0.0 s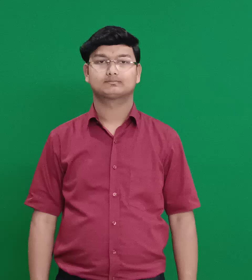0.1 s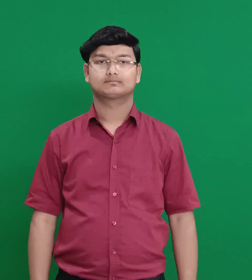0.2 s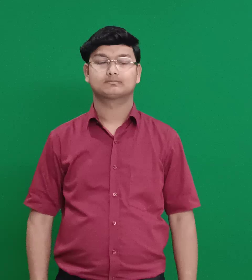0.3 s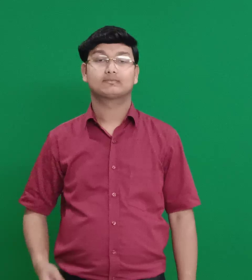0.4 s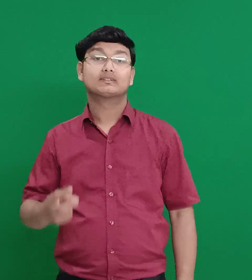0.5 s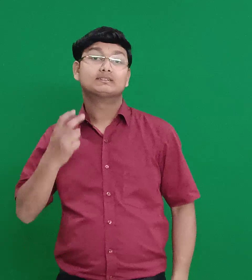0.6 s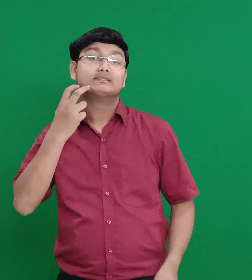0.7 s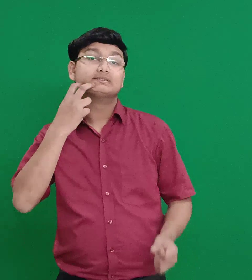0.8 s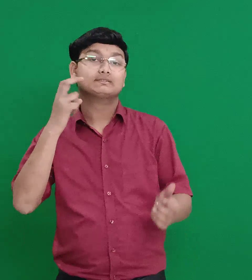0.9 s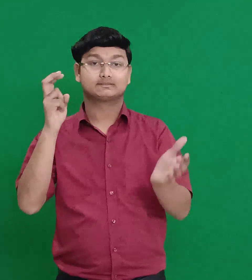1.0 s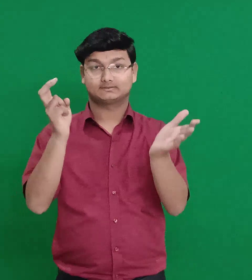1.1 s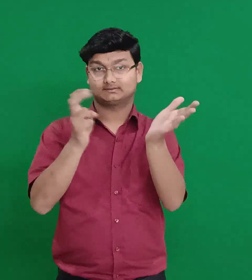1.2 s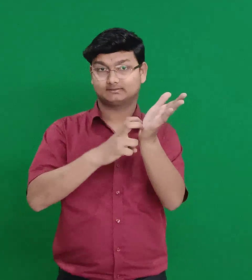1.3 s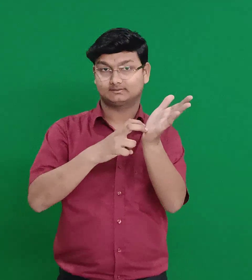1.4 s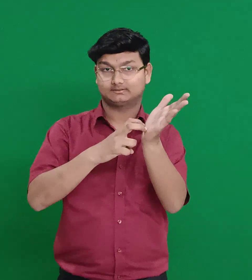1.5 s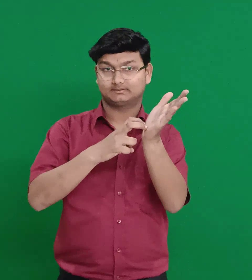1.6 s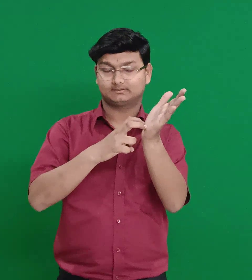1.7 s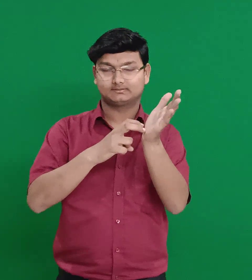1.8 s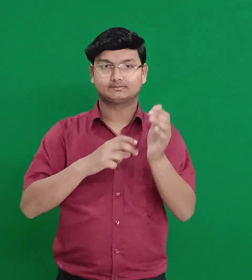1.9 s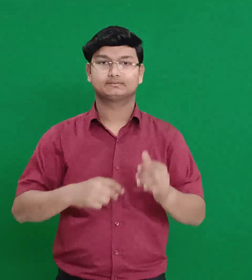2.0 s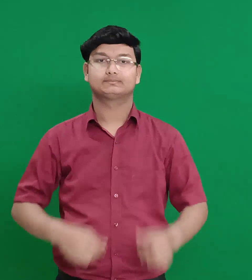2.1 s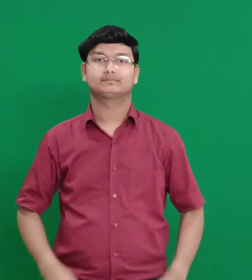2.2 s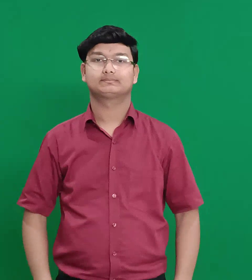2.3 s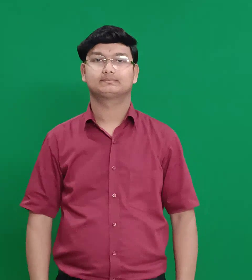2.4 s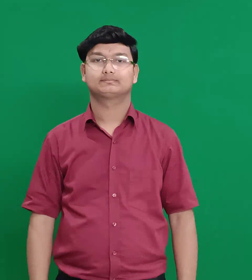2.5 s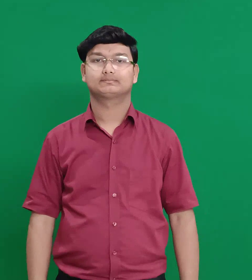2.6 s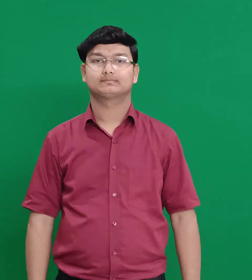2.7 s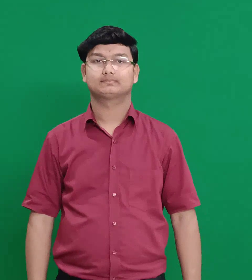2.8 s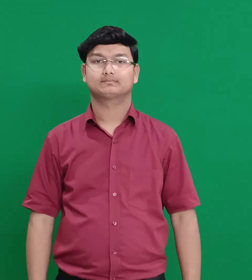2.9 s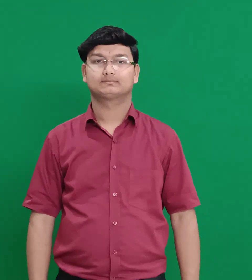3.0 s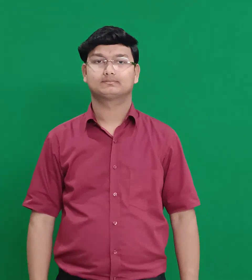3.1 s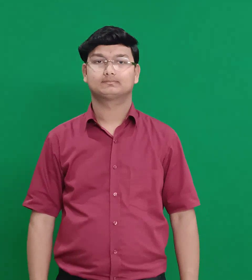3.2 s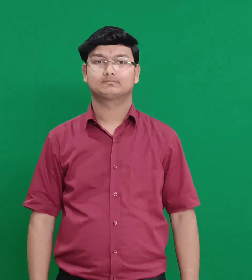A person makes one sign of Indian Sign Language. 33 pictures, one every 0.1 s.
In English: nazarite
